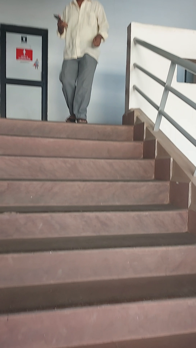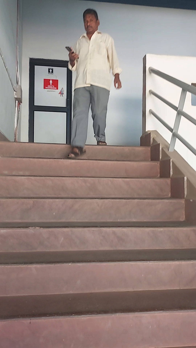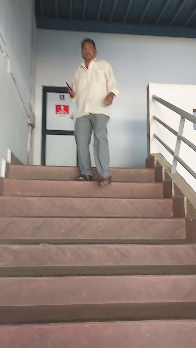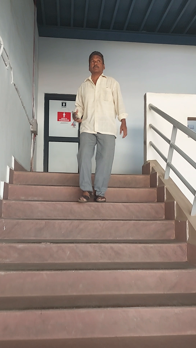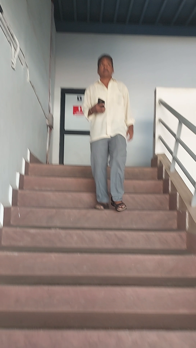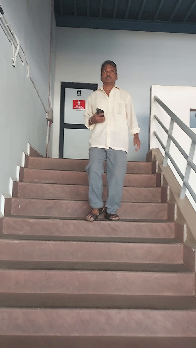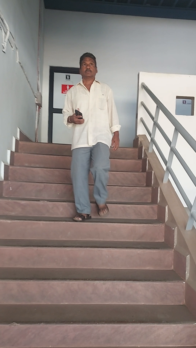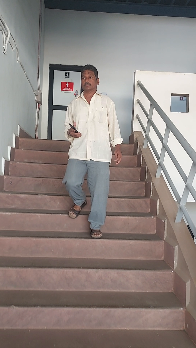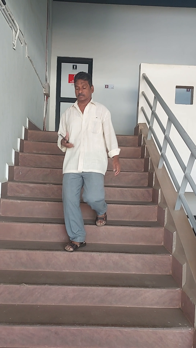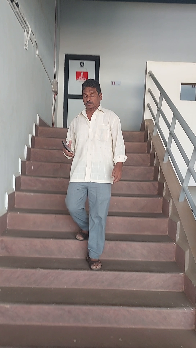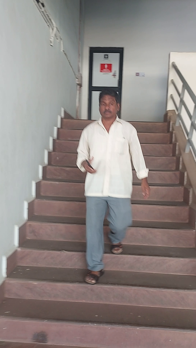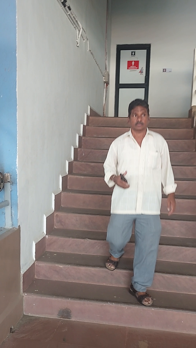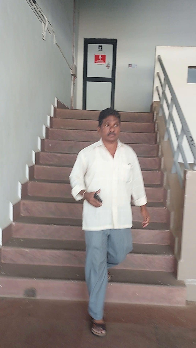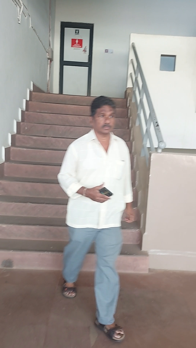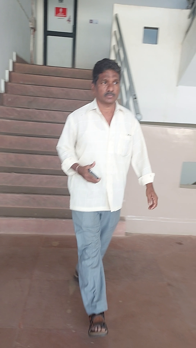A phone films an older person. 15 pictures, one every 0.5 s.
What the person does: Going down stairs.
